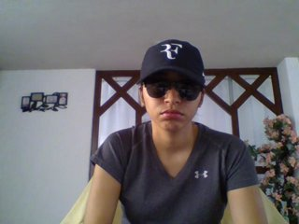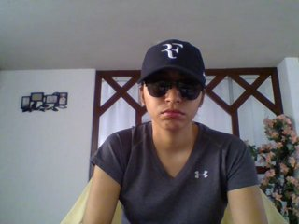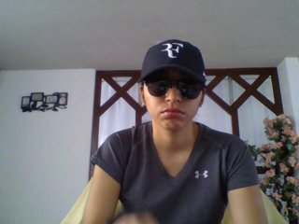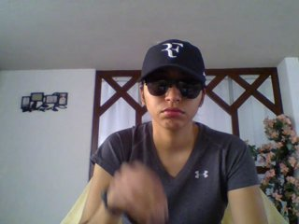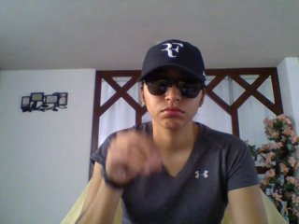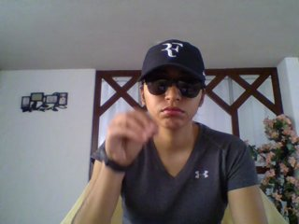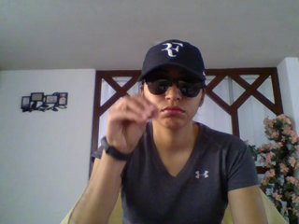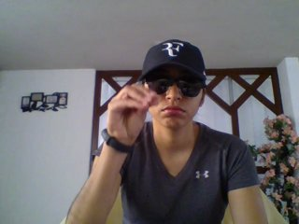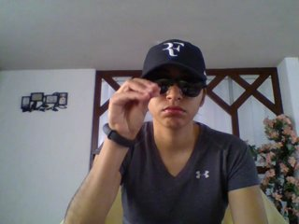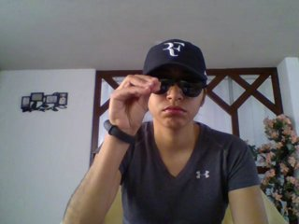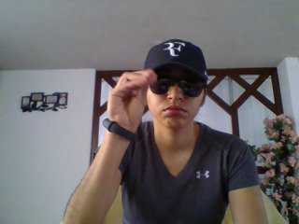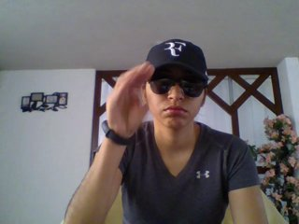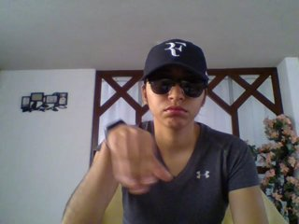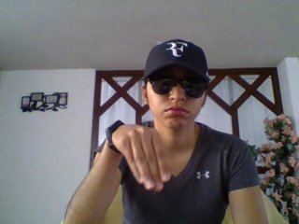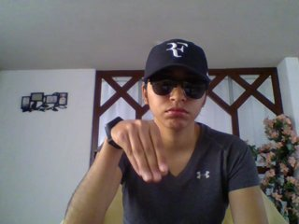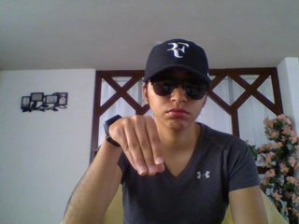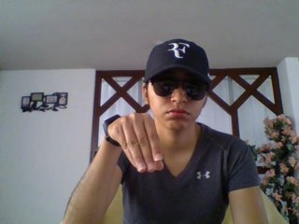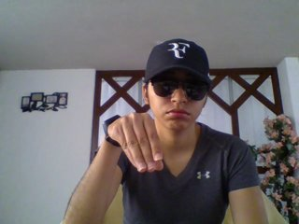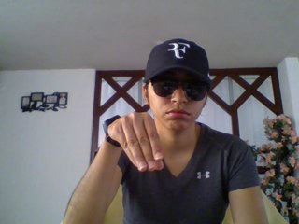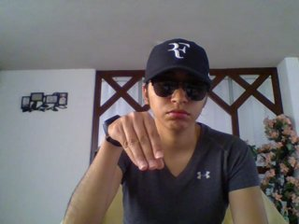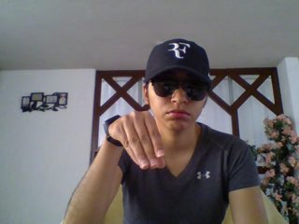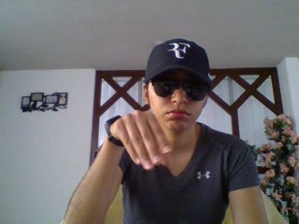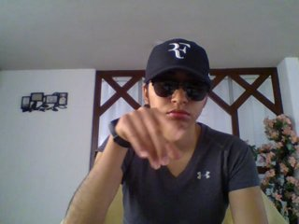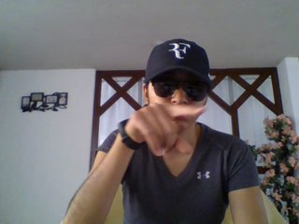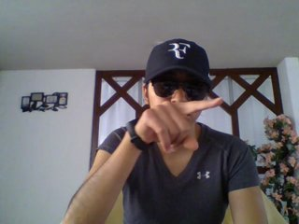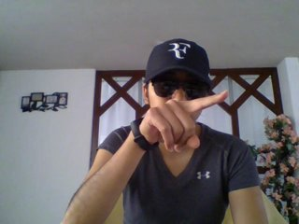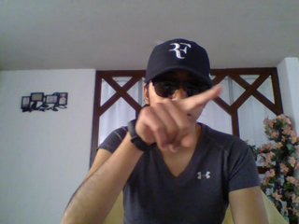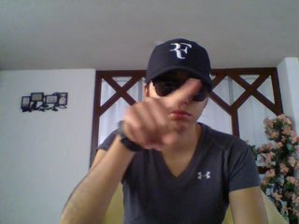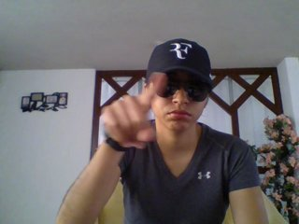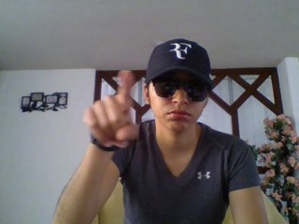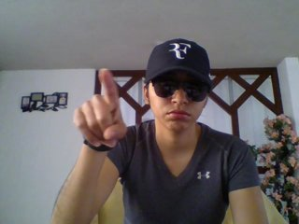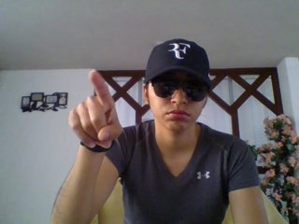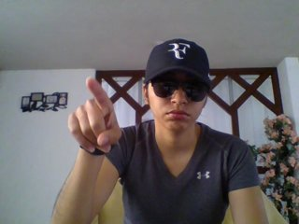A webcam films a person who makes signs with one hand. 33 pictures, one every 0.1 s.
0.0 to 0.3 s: Non-gesture.
0.4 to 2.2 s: On the screen the hand sweeps downward. The name of the sign: Throw down.
2.3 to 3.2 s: Pointing with one finger.
